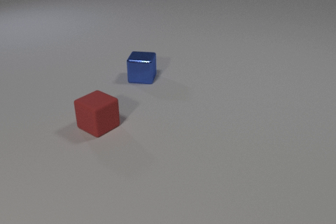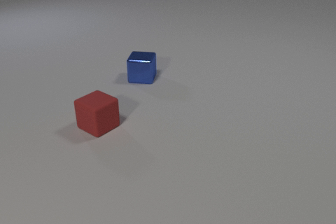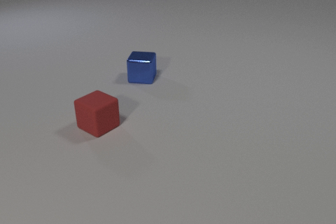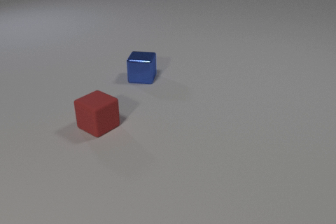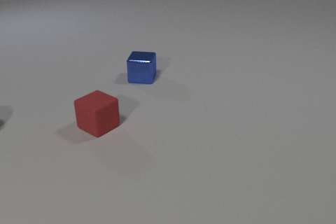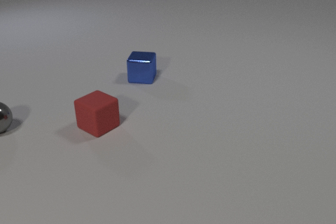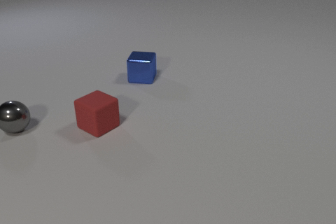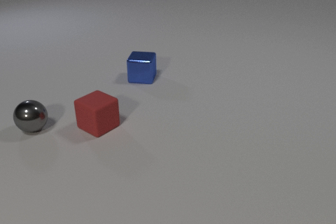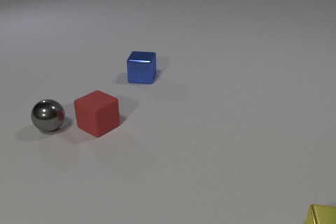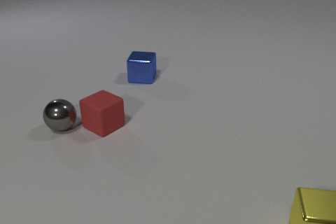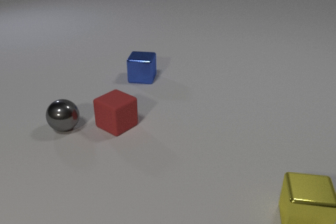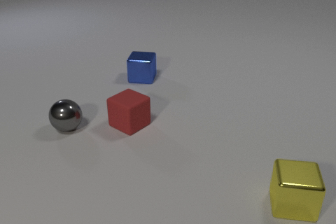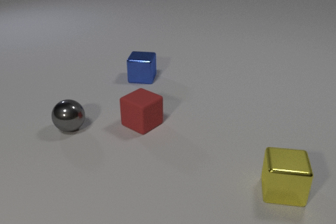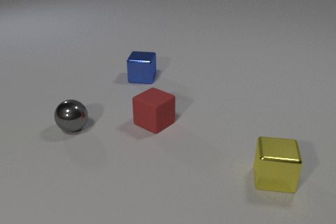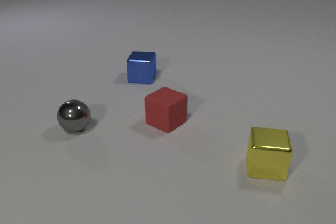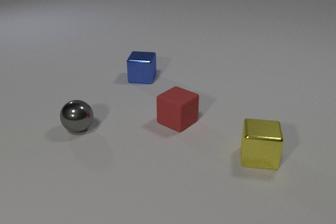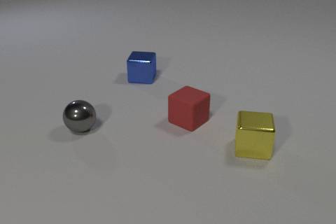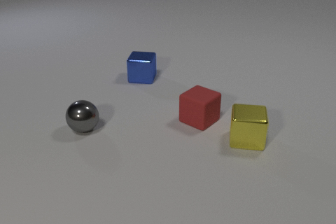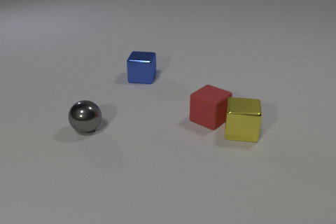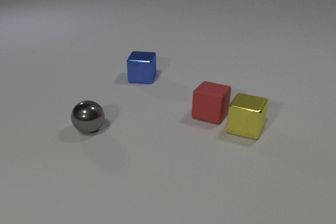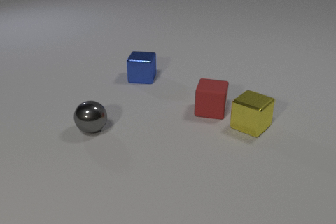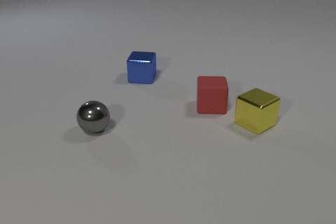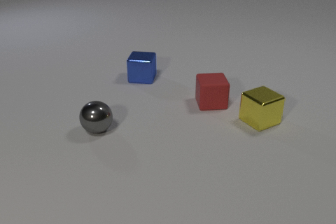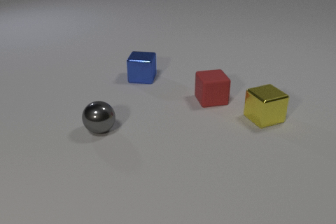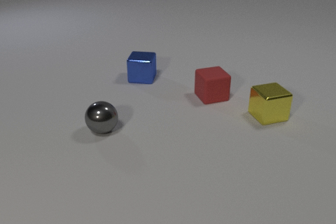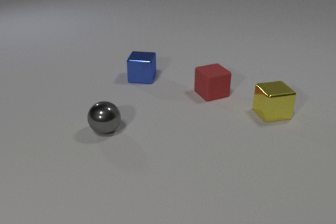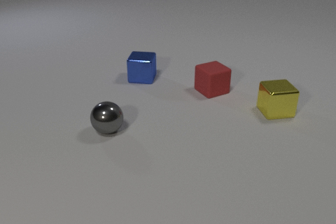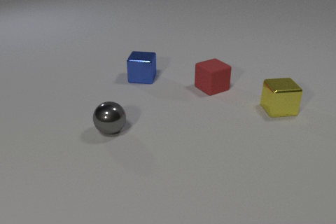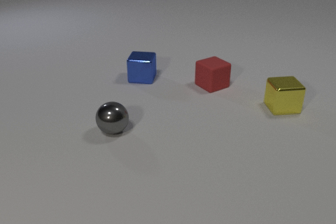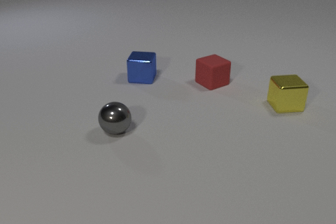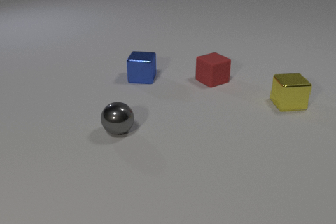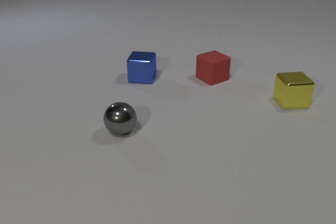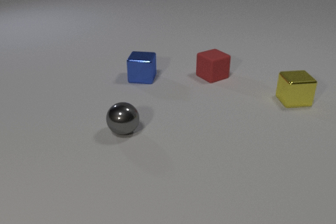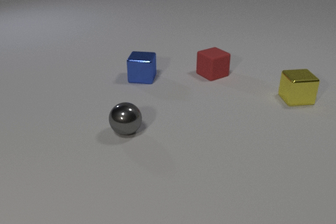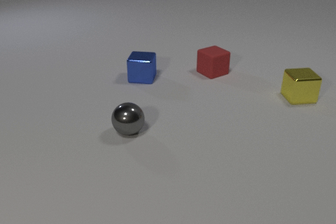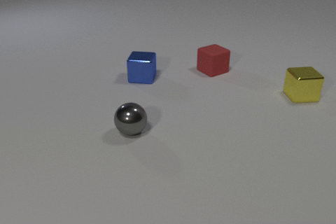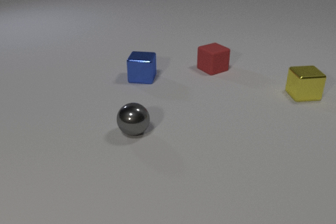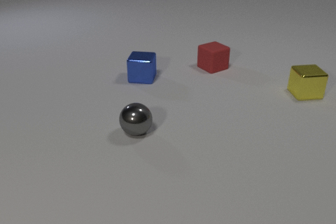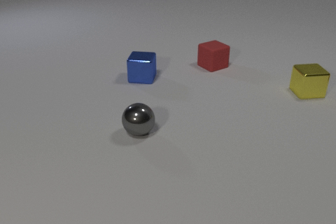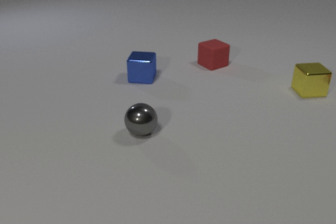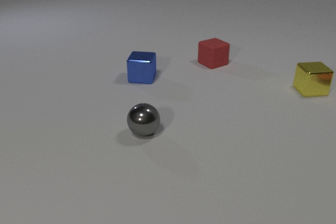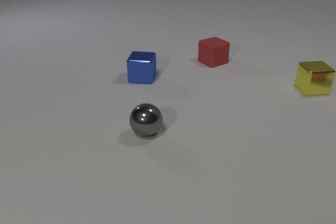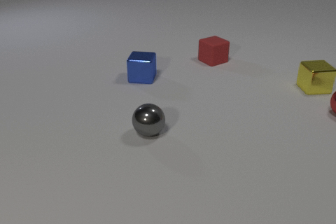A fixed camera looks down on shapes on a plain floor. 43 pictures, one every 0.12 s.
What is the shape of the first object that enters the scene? sphere.
How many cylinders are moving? 0.
How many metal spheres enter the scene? 2.
0.00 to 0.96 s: The gray metal sphere comes in at the left edge, rolls to the right. The yellow metal cube comes in at the bottom edge, slides away from the camera and to the left.
0.96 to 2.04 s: The gray metal sphere rolls to the right. The red rubber cube slides to the right. The yellow metal cube slides away from the camera and to the left. The gray metal sphere and the red rubber cube collide.
2.04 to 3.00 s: The gray metal sphere rolls to the right. The red rubber cube slides away from the camera, spins so that its near face slides to the right, counterclockwise seen from above. The yellow metal cube slides away from the camera, spins so that its near face slides to the left, clockwise seen from above. The red rubber cube and the yellow metal cube collide.
3.00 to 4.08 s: The gray metal sphere rolls to the right. The red rubber cube slides away from the camera. The yellow metal cube slides away from the camera and to the right.
4.08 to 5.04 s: The gray metal sphere rolls to the right. The red rubber cube slides away from the camera. The yellow metal cube slides away from the camera and to the right. The red metal sphere comes in at the right edge.
